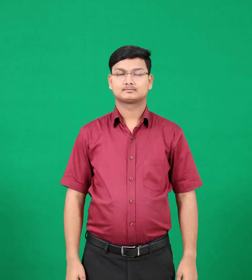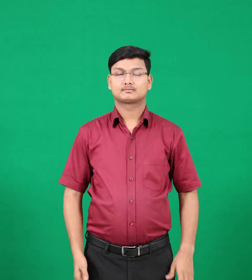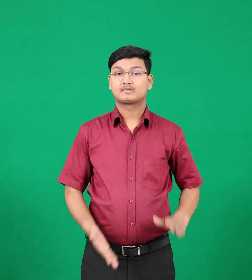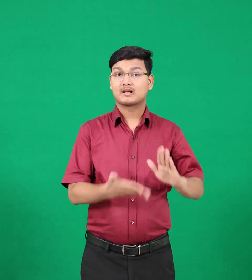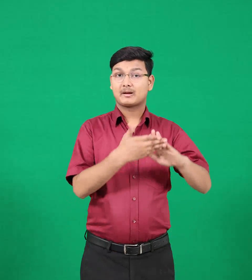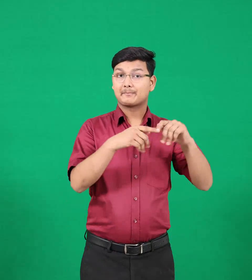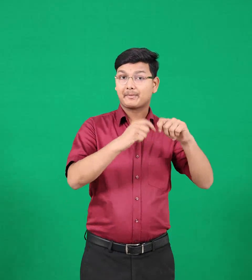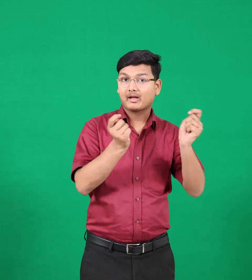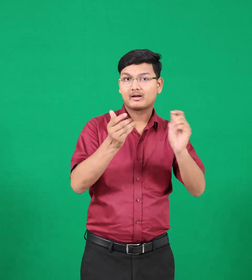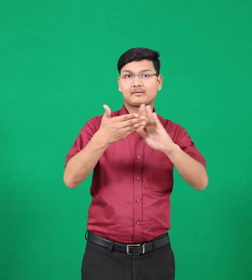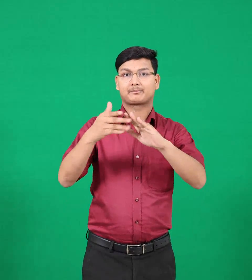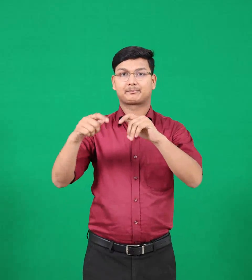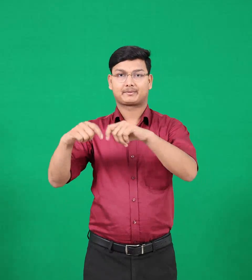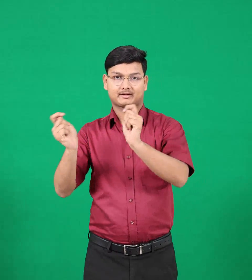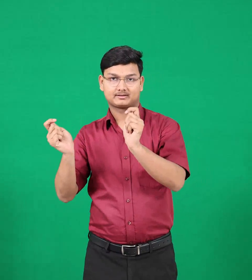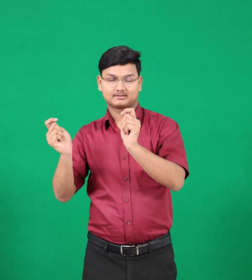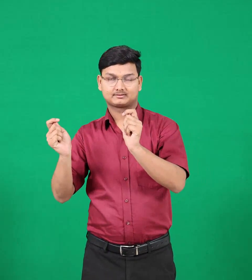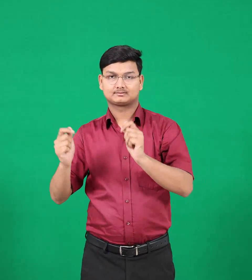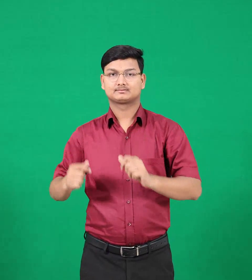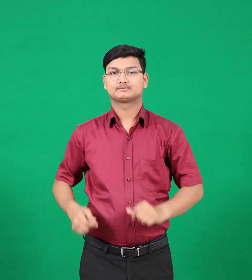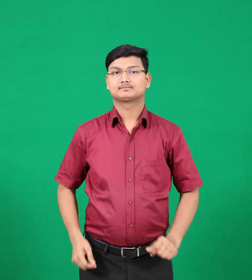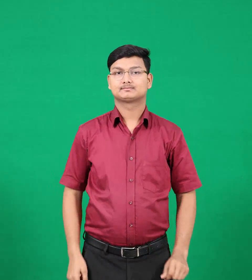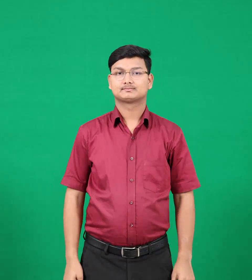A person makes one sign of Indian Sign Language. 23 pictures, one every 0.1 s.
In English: divorces
